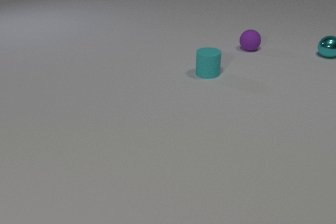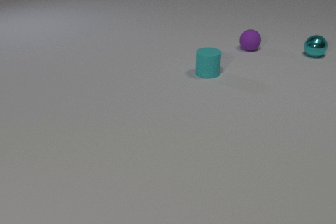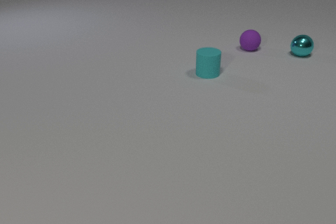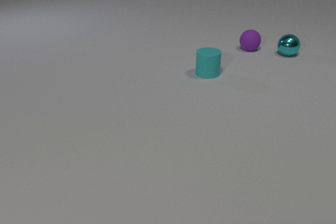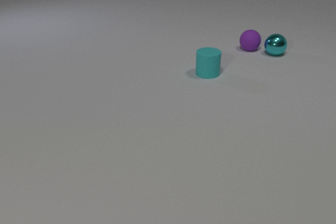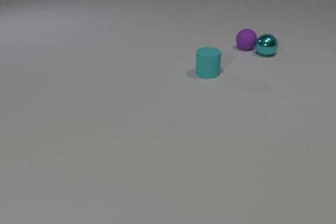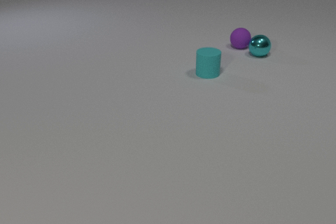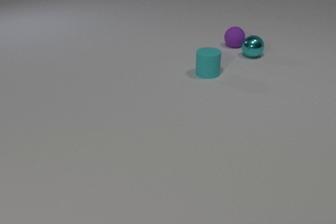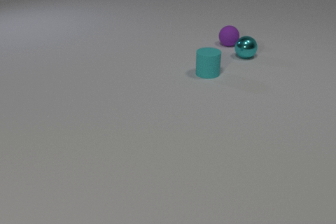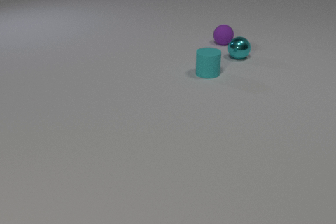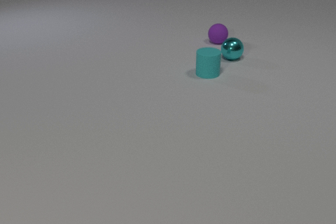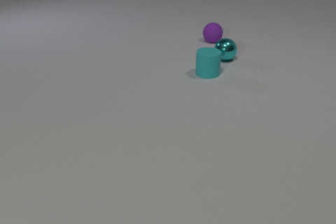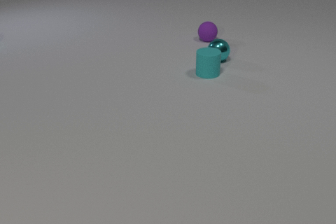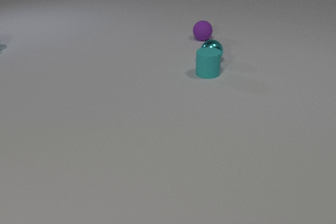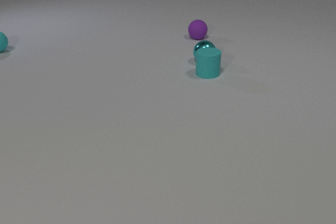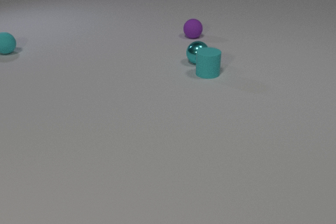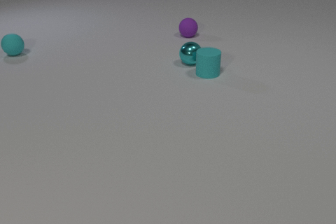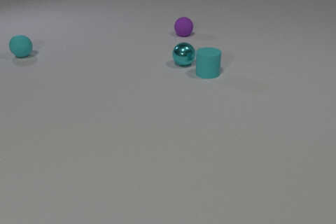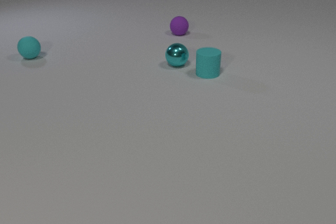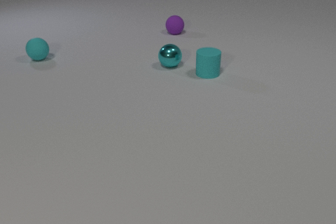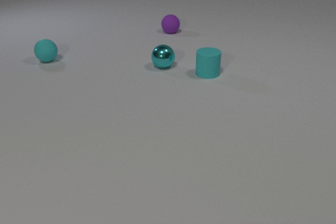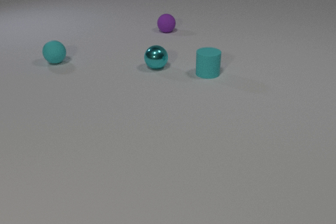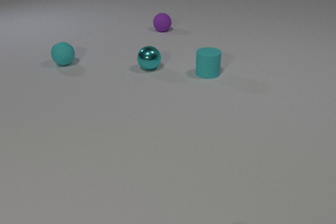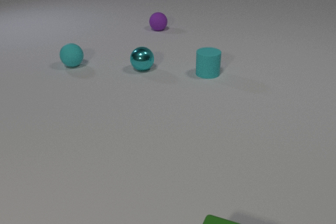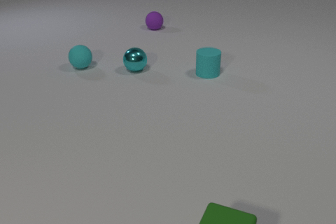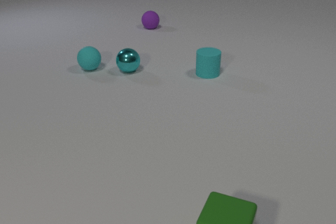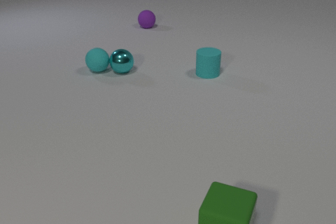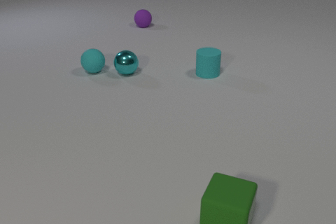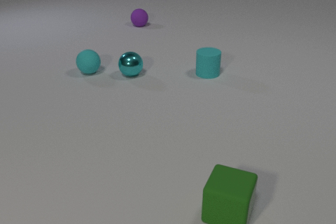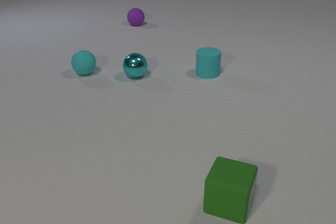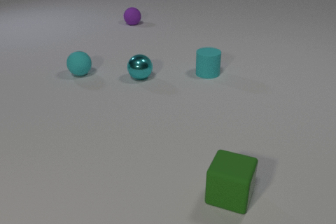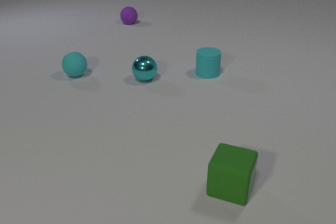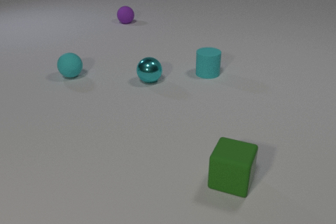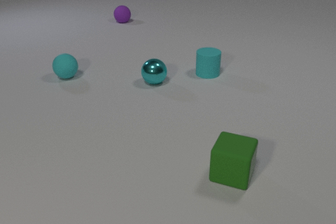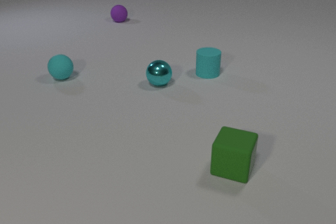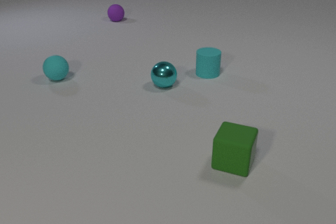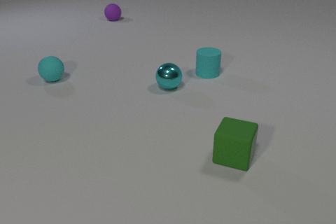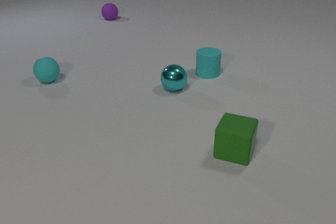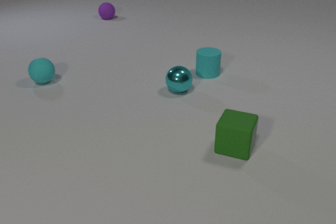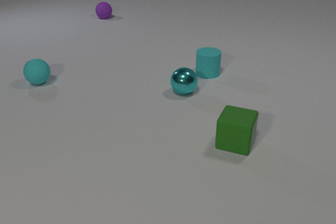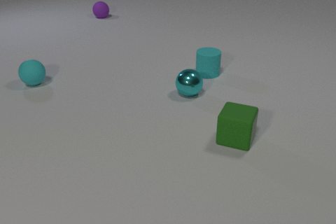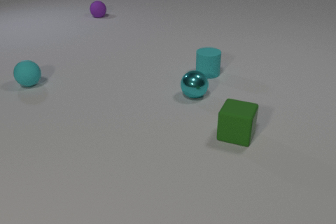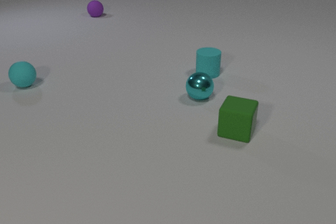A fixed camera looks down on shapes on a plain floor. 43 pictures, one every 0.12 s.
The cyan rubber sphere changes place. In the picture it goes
toward the camera.
0.00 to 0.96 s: The cyan metal sphere rolls to the left. The purple rubber sphere rolls to the left and away from the camera. The cyan metal sphere and the purple rubber sphere collide.
0.96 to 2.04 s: The cyan metal sphere rolls to the left and toward the camera. The purple rubber sphere rolls to the left and away from the camera. The cyan rubber sphere comes in at the left edge, rolls toward the camera and to the right.
2.04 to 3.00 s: The cyan metal sphere rolls to the left. The purple rubber sphere rolls to the left and away from the camera. The cyan rubber sphere rolls to the right and toward the camera. The green rubber cube comes in at the bottom edge, slides away from the camera.
3.00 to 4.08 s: The cyan metal sphere rolls toward the camera and to the right. The purple rubber sphere rolls to the left and away from the camera. The cyan rubber sphere rolls to the left and toward the camera. The green rubber cube slides away from the camera. The cyan metal sphere and the cyan rubber sphere collide.
4.08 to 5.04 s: The cyan metal sphere rolls to the right and toward the camera. The purple rubber sphere rolls to the left and away from the camera. The cyan rubber sphere rolls to the left. The green rubber cube slides away from the camera.
How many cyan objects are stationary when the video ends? 1.
What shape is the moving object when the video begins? sphere.
What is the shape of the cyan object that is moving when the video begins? sphere.
